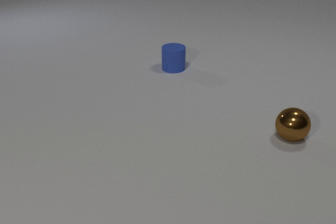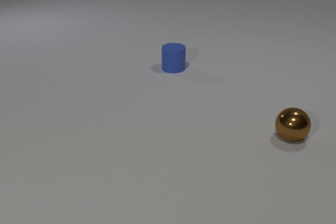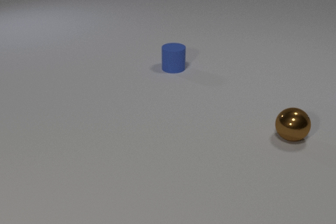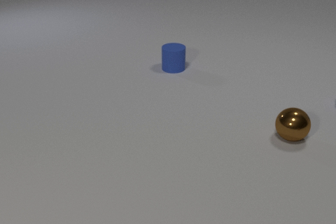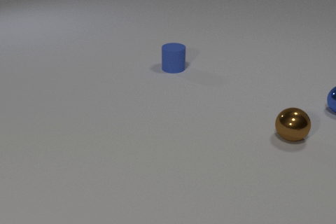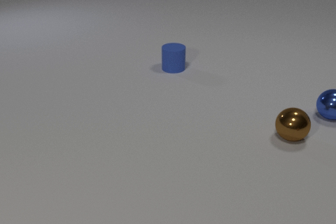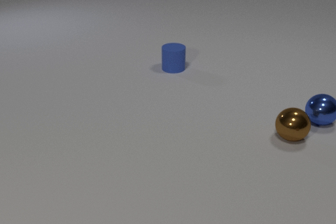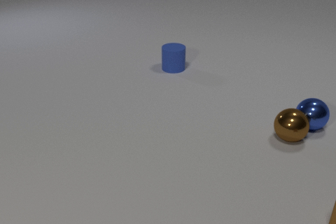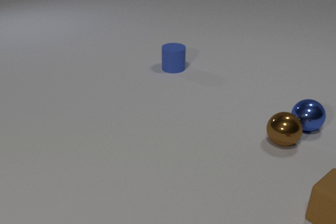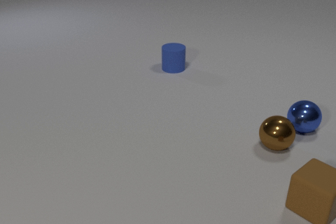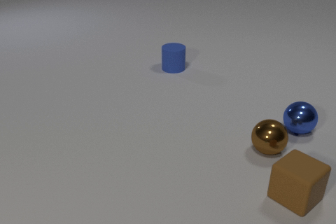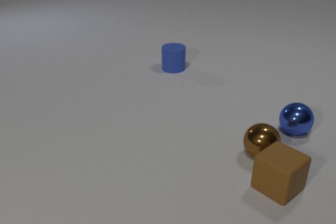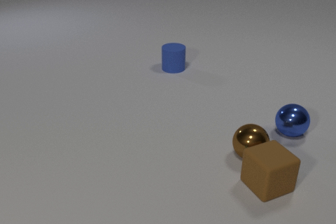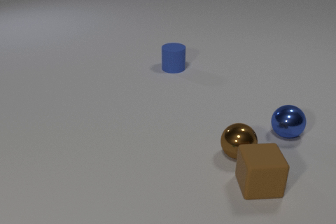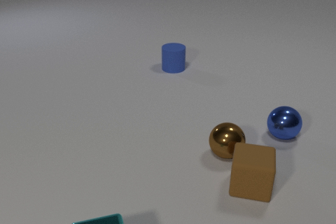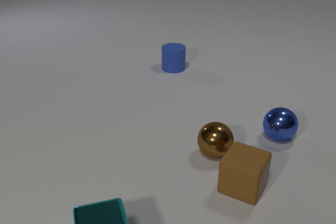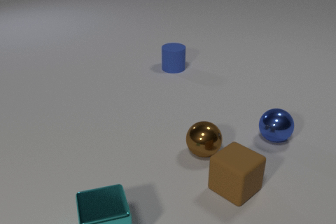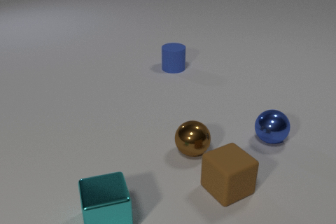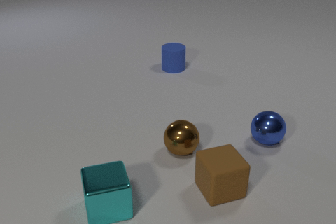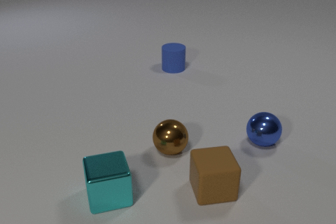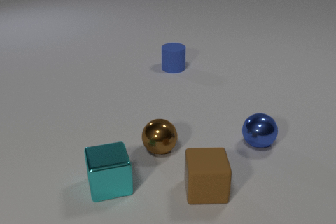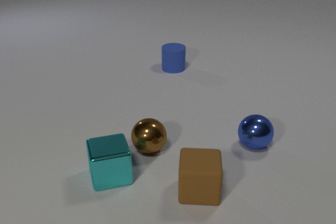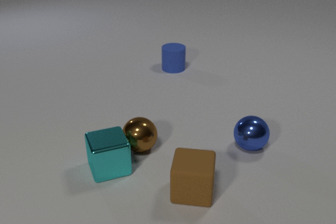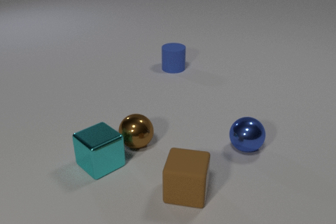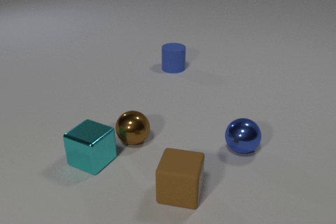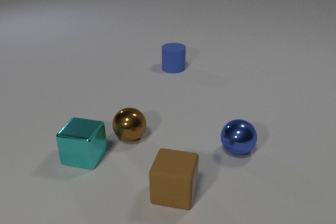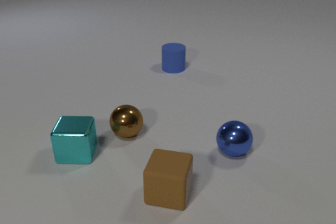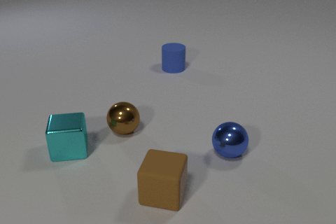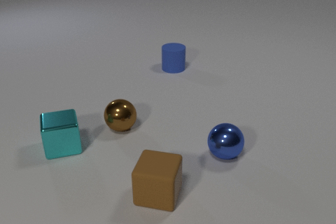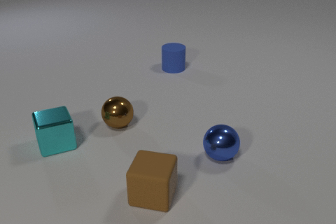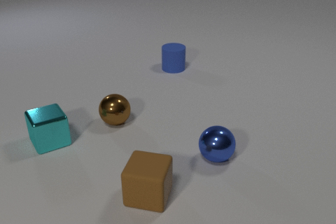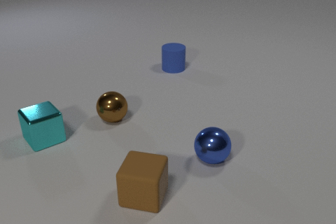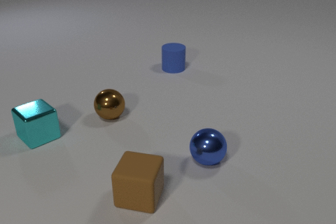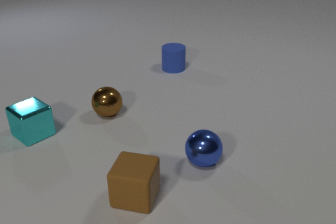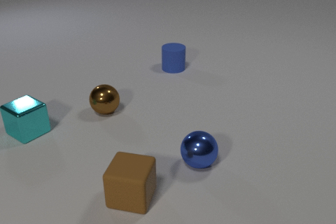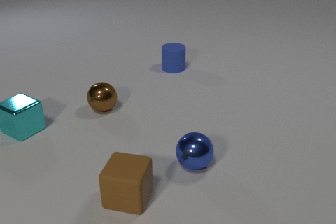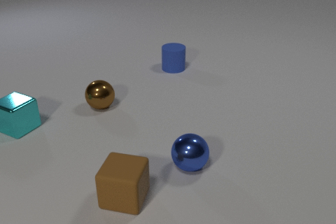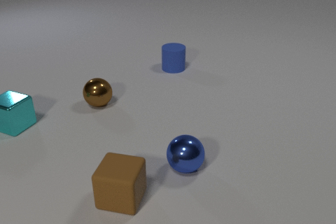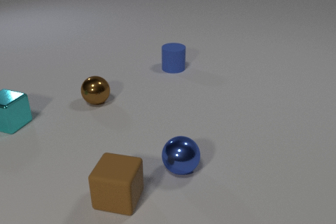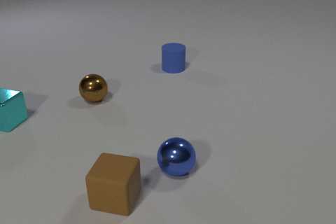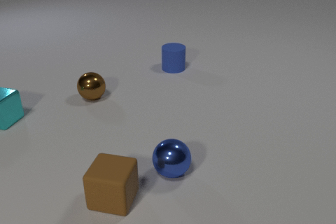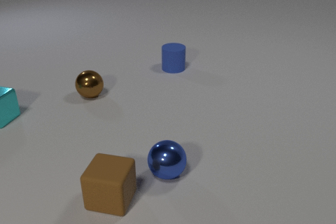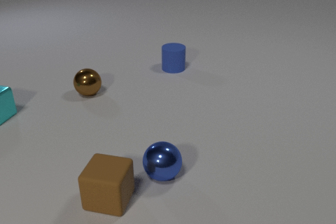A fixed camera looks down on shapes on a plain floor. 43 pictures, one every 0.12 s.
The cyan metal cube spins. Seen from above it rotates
counterclockwise.
The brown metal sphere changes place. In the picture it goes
to the left.
0.00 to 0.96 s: The blue metal sphere comes in at the right edge, rolls toward the camera and to the left. The brown metal sphere rolls toward the camera and to the left. The brown rubber cube comes in at the right edge, slides to the left. The blue metal sphere and the brown metal sphere collide.
0.96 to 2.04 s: The blue metal sphere rolls toward the camera and to the left. The brown metal sphere rolls to the left. The brown rubber cube slides to the left, spins so that its near face slides to the left, clockwise seen from above. The cyan metal cube comes in at the bottom edge, slides away from the camera. The brown metal sphere and the brown rubber cube collide.
2.04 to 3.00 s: The blue metal sphere rolls to the left and toward the camera. The brown metal sphere rolls to the left and away from the camera. The brown rubber cube slides to the left, spins so that its near face slides to the left, clockwise seen from above. The cyan metal cube slides away from the camera, spins counterclockwise seen from above by about 60 degrees, its near face sliding to the right. The brown metal sphere and the cyan metal cube collide.
3.00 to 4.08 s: The blue metal sphere rolls to the left and toward the camera. The brown metal sphere rolls away from the camera and to the left. The brown rubber cube slides to the left. The cyan metal cube slides away from the camera and to the left, spins so that its near face slides to the right, counterclockwise seen from above.
4.08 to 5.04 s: The blue metal sphere rolls to the left and toward the camera. The brown metal sphere rolls away from the camera. The brown rubber cube slides to the left. The cyan metal cube slides away from the camera and to the left.
Are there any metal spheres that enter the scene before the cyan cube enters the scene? yes.
How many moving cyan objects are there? 1.
What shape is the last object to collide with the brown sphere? cube.
